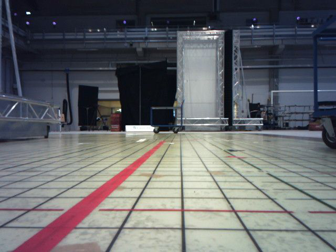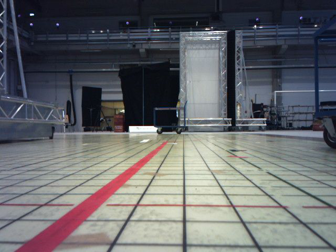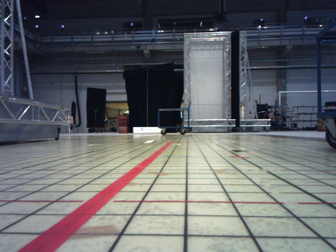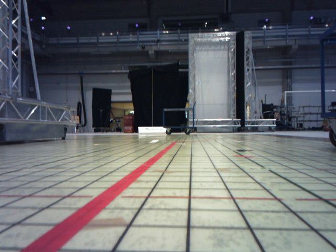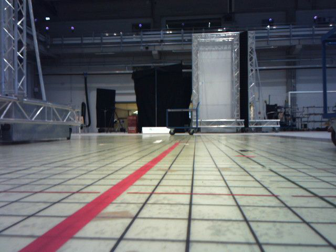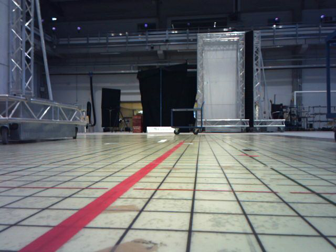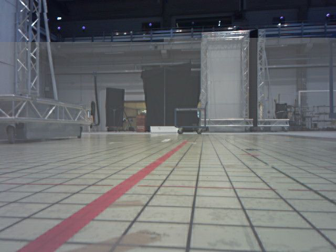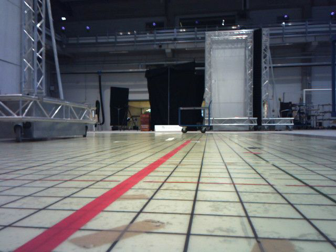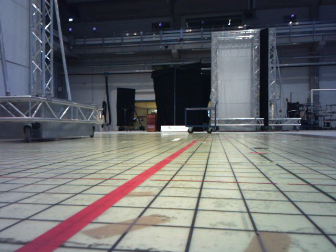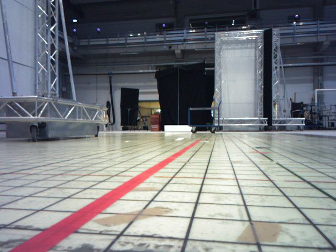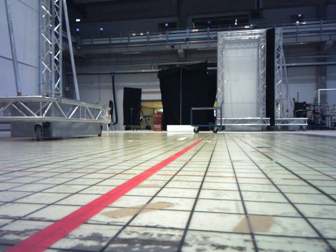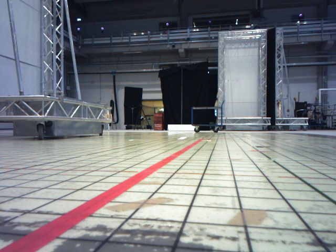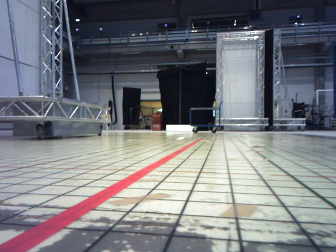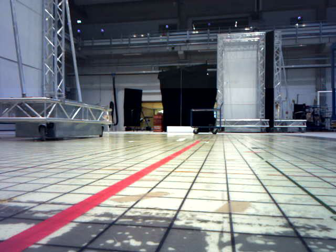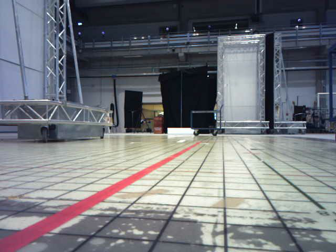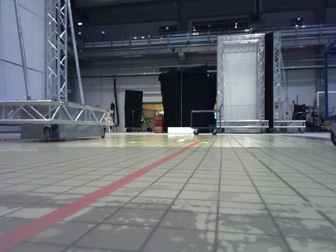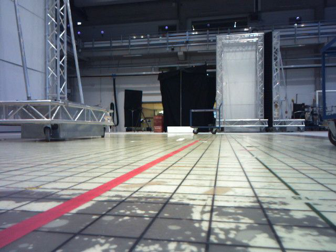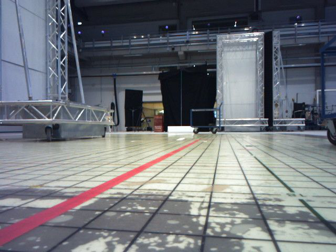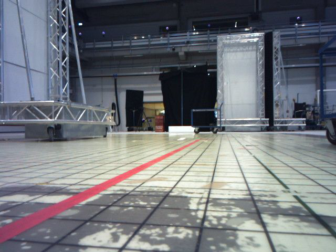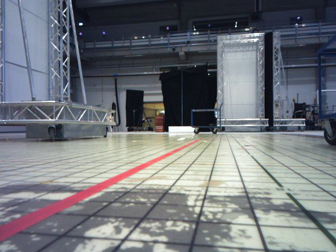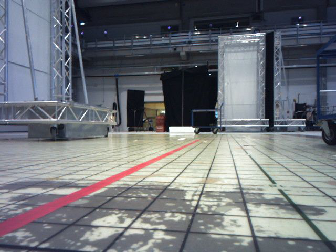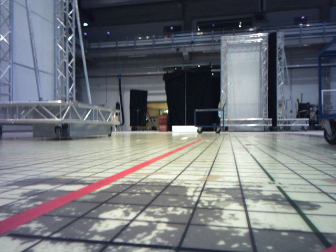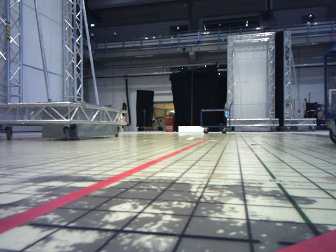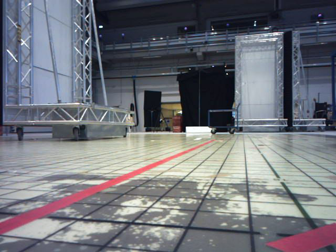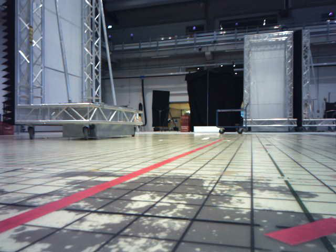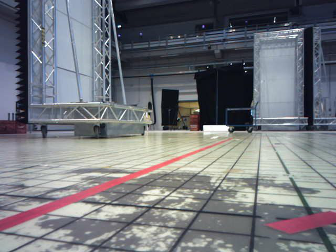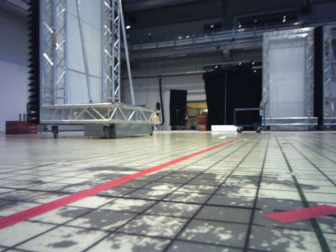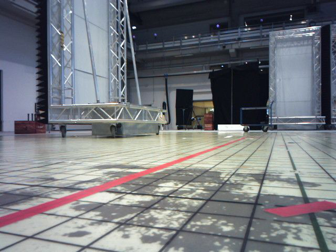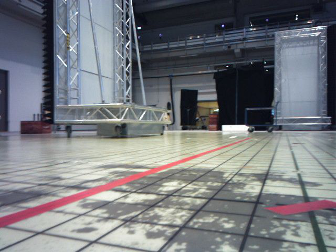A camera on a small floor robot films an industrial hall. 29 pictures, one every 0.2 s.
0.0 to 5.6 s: The camera swings to its left by about 20 degrees, and the scene slides to the right. It travels backward, about 1.2 m, so what stands in front gets smaller.
The film runs backward here.
